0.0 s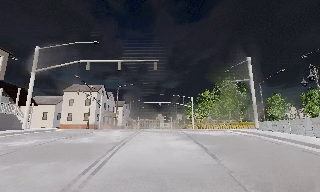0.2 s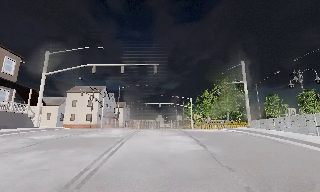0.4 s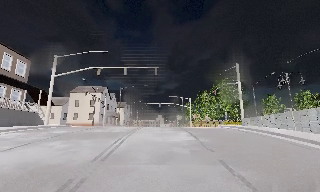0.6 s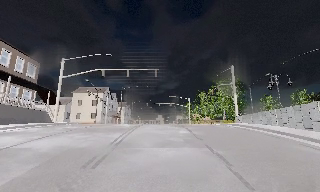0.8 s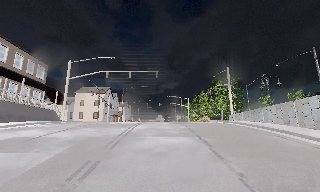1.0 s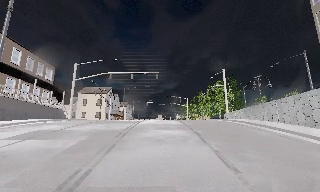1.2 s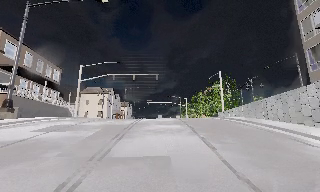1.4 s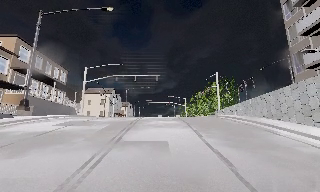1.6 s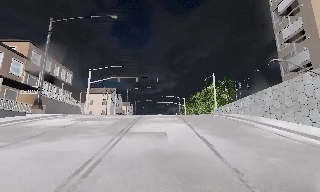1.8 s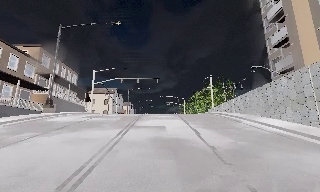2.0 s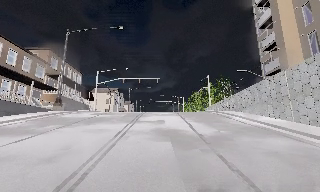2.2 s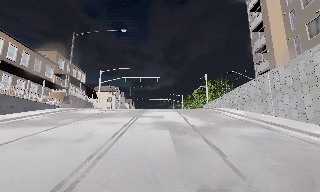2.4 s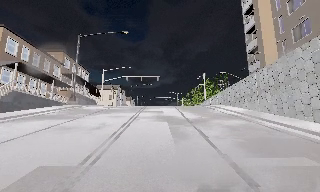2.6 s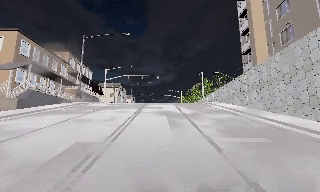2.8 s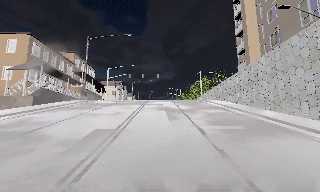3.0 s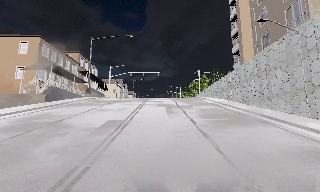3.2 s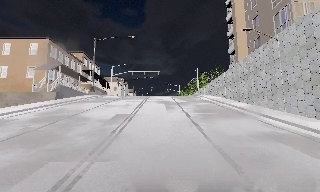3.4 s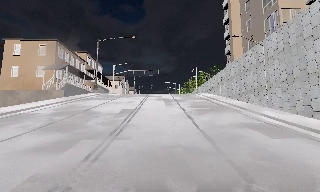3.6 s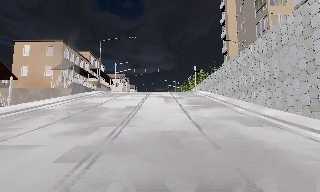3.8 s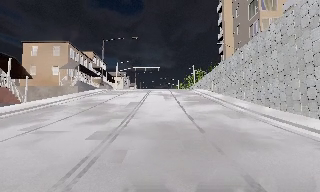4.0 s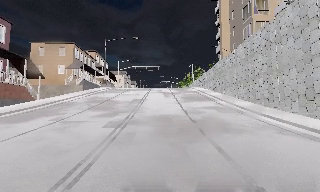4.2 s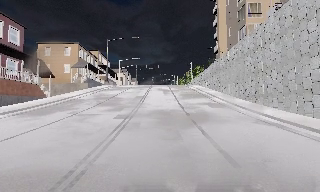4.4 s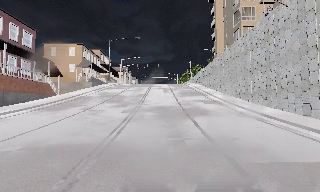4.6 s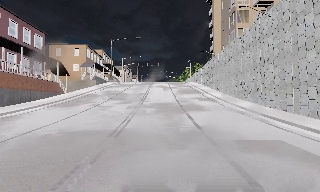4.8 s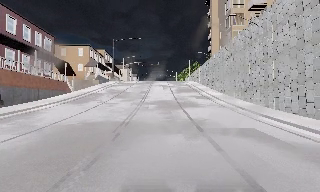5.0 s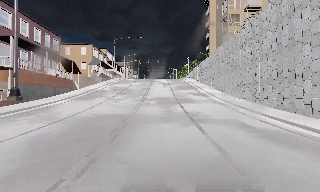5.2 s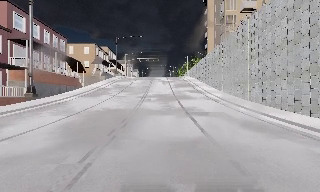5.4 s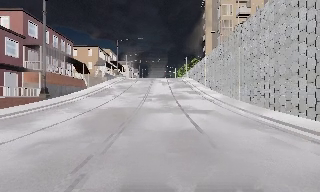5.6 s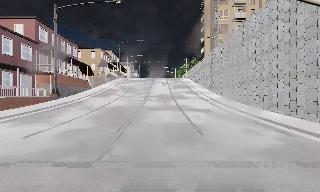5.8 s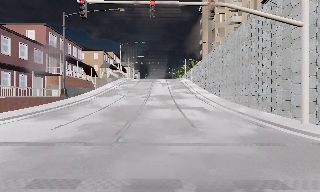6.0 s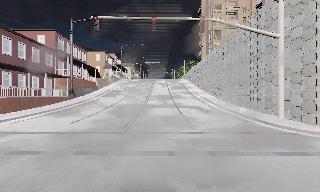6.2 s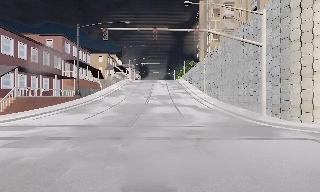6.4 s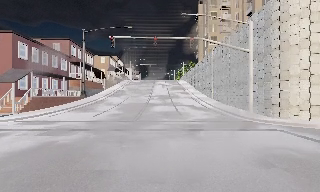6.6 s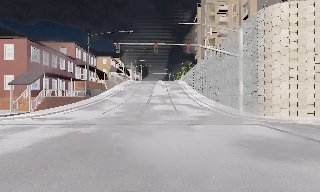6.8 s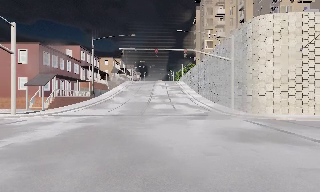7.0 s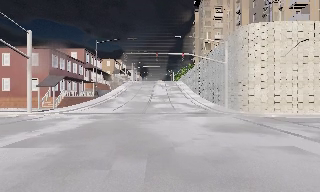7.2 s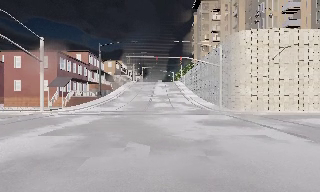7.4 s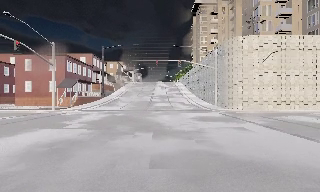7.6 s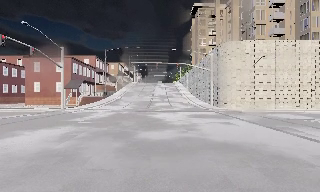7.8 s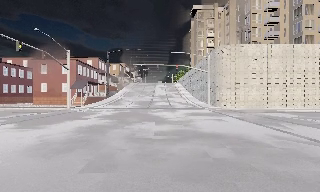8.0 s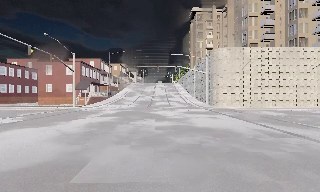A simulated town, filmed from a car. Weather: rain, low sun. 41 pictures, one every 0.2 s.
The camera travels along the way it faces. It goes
backward.
0.0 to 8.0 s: The camera travels backward, about 65 m, so what stands in front gets smaller. Its aim tips downward by about 10 degrees, and the scene shifts upward.
The film runs backward here.
